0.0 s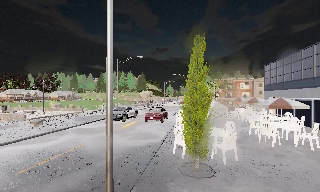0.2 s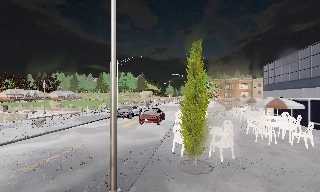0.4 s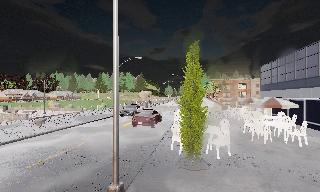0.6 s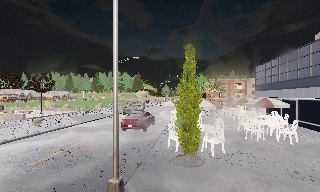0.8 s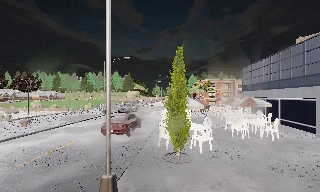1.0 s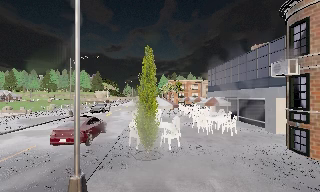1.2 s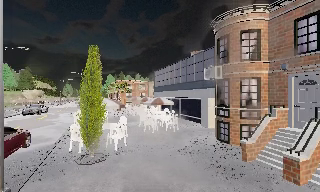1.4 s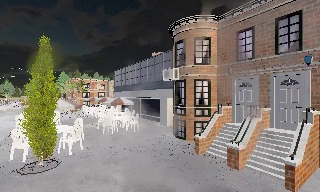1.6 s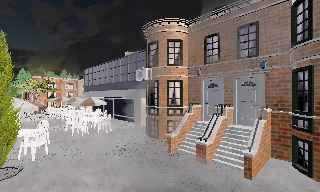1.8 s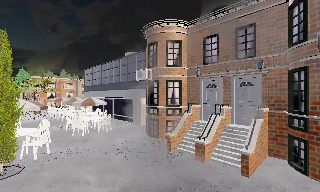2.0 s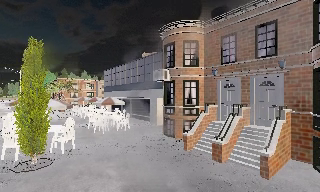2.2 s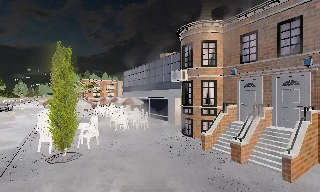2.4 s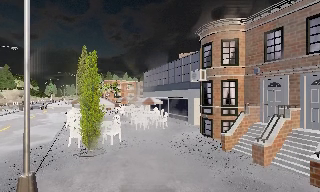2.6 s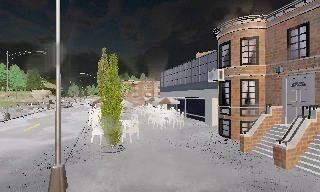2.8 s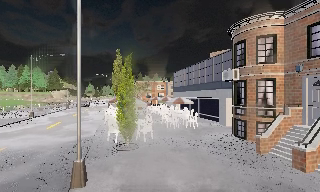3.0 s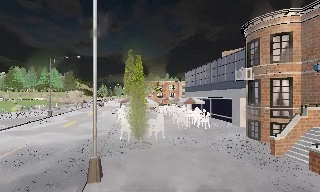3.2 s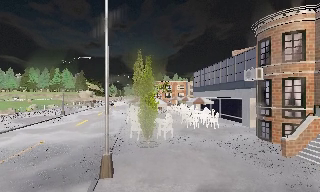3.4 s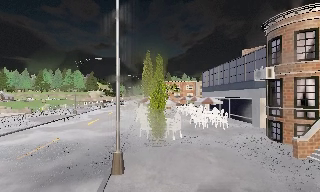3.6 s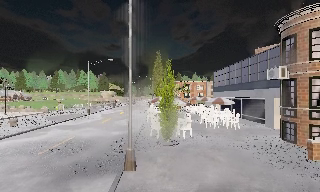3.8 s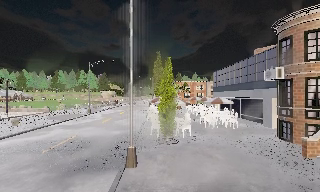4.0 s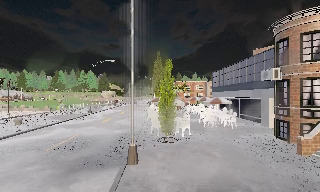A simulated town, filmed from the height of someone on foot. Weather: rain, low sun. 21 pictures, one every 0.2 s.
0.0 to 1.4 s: The scene slides to the left, as the camera pans about 45 degrees to its right. It travels backward, about 1.5 m.
1.4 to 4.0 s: The camera pans to its left, which is counterclockwise from overhead, by about 35 degrees. It travels backward, about 2.5 m.
The film runs backward here.
